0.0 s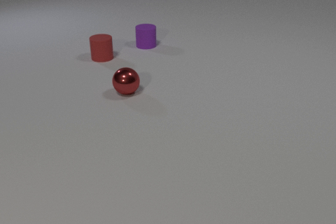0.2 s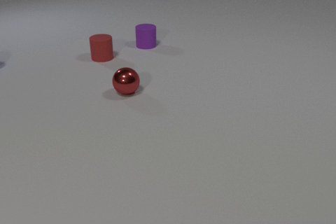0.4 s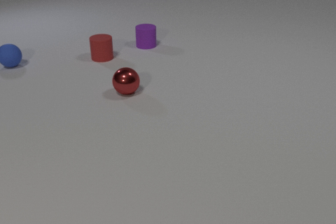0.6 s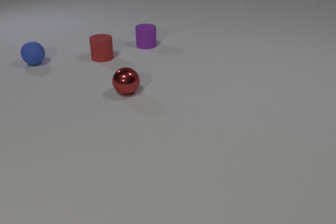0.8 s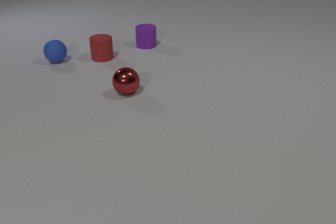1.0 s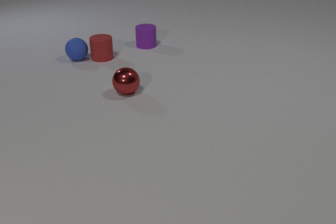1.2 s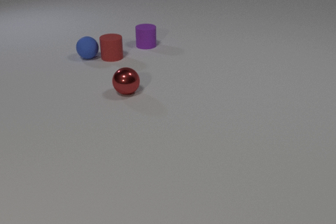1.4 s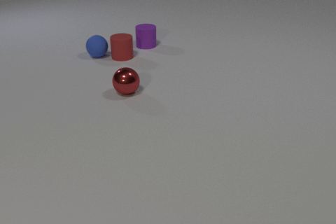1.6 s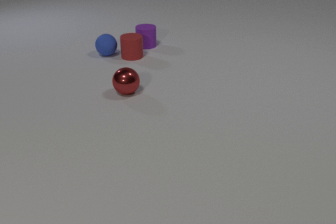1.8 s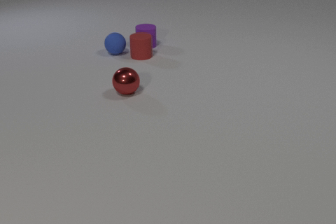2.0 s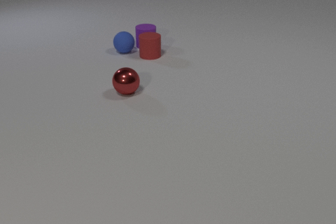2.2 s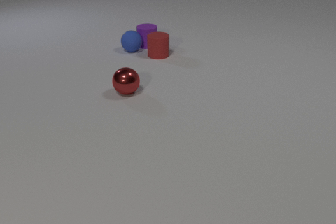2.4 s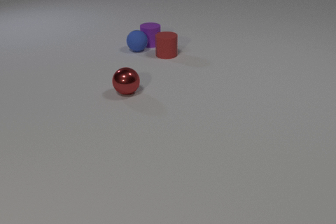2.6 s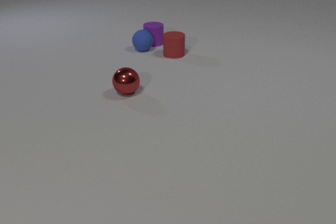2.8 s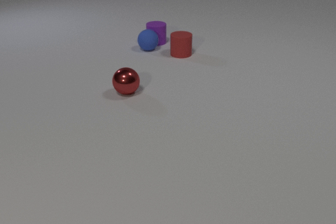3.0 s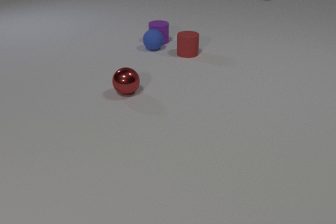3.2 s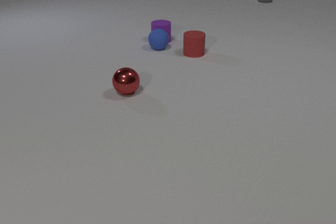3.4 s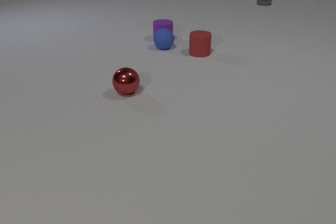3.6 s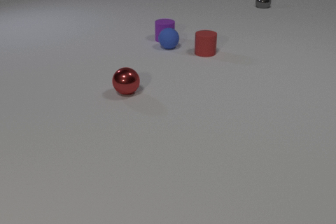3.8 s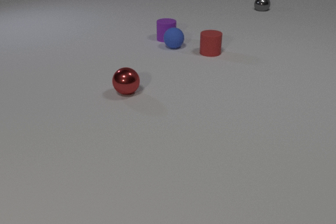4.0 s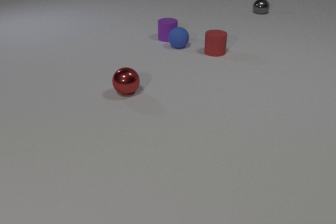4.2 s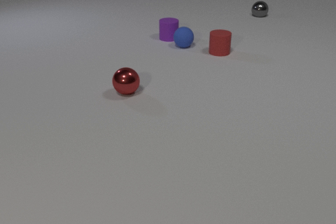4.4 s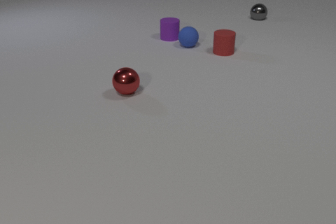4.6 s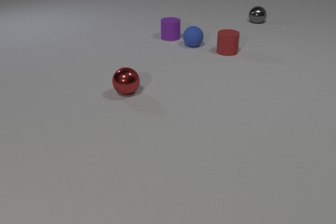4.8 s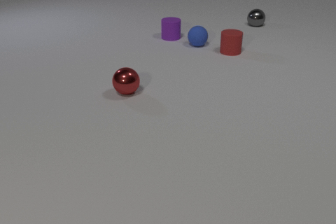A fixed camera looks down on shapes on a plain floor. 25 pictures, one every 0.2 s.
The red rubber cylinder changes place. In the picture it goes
to the right.
The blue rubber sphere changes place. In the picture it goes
to the right.
0.0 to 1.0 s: The blue rubber sphere comes in at the left edge, rolls to the right.
1.0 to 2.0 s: The blue rubber sphere rolls to the right. The red rubber cylinder slides to the right. The blue rubber sphere and the red rubber cylinder collide.
2.0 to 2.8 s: The blue rubber sphere rolls to the right. The red rubber cylinder slides to the right. The purple rubber cylinder slides to the right and away from the camera. The blue rubber sphere and the purple rubber cylinder collide.
2.8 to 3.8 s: The blue rubber sphere rolls to the right. The red rubber cylinder slides to the right. The purple rubber cylinder slides to the right and away from the camera. The gray metal sphere comes in at the top edge, rolls toward the camera.
3.8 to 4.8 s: The blue rubber sphere rolls to the right. The red rubber cylinder slides to the right. The purple rubber cylinder slides to the right and away from the camera. The gray metal sphere rolls toward the camera.
What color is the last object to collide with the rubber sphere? purple.
What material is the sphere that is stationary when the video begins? metal.
How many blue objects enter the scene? 1.
